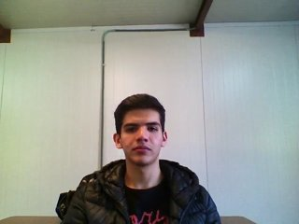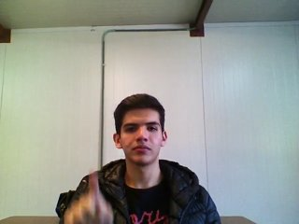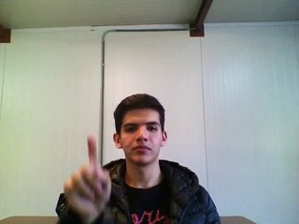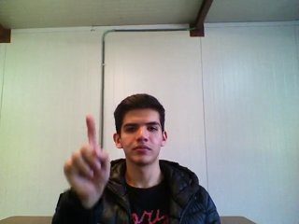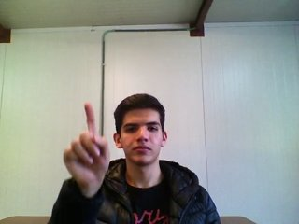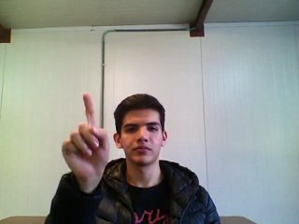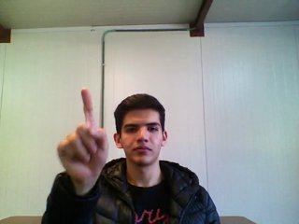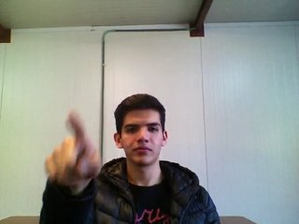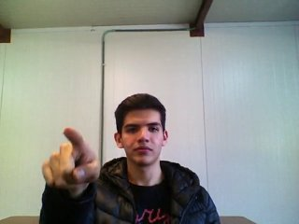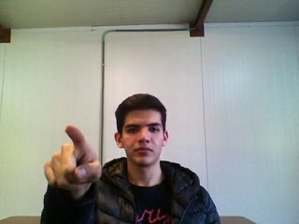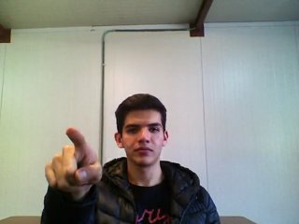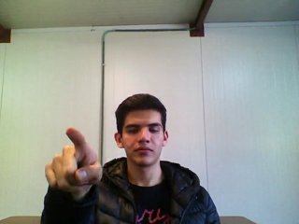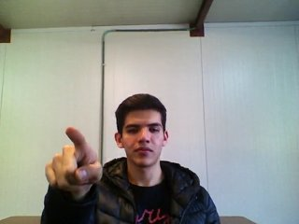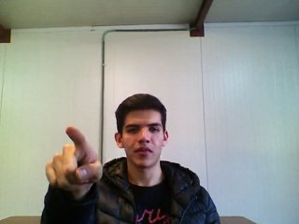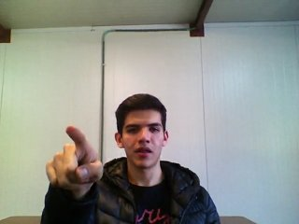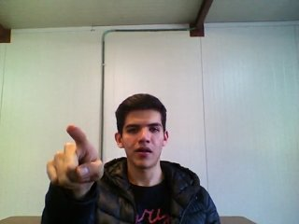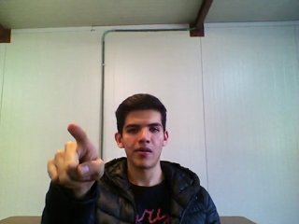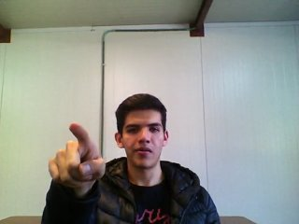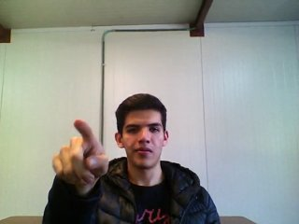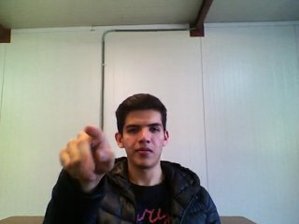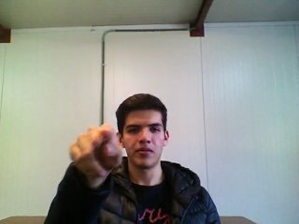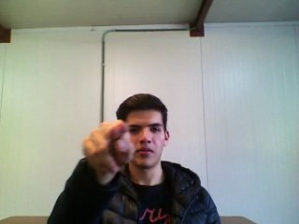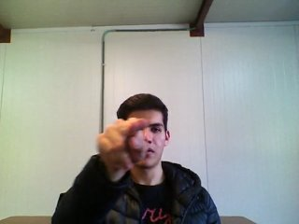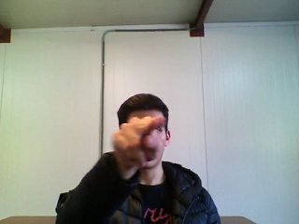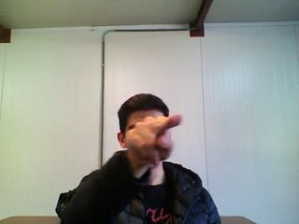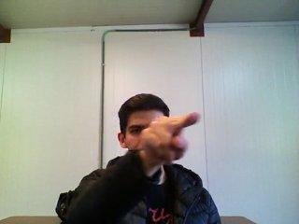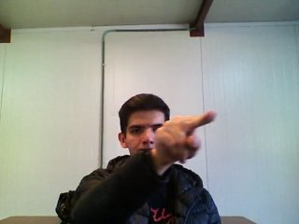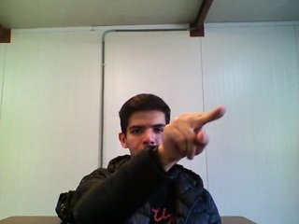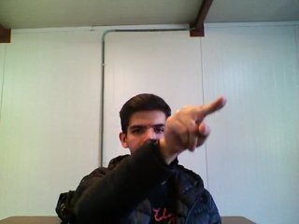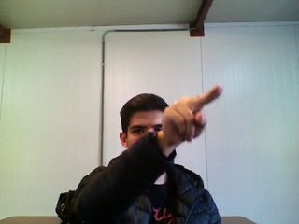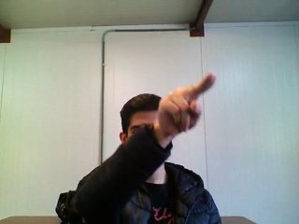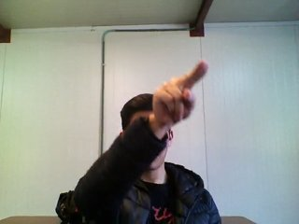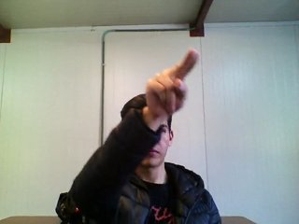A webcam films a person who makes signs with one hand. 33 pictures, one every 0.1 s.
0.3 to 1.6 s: Click with one finger.
1.7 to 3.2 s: Pointing with two fingers.
